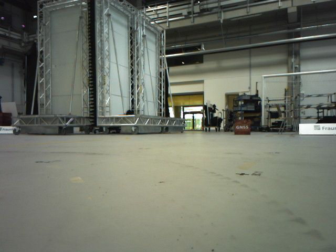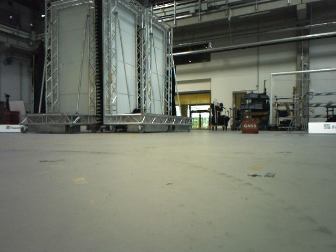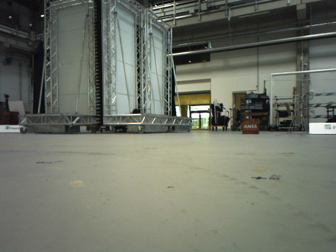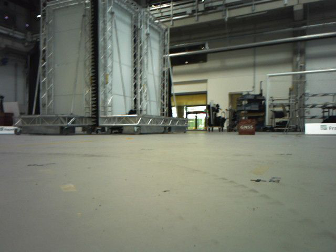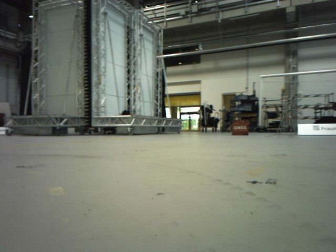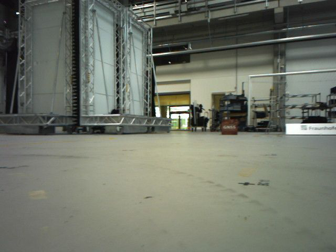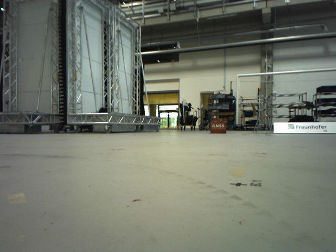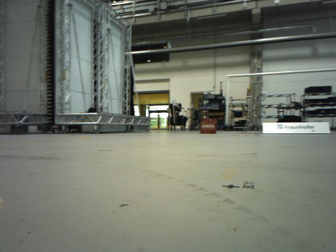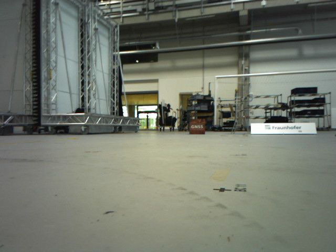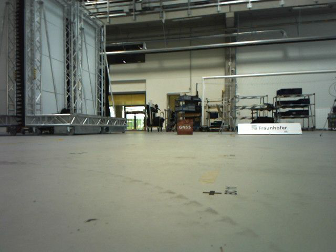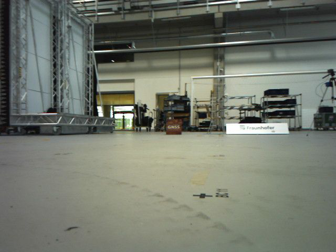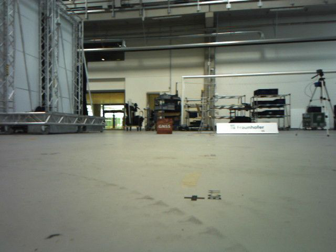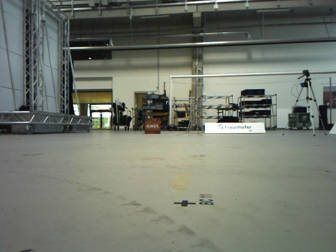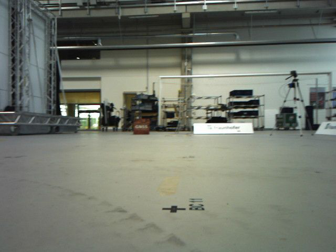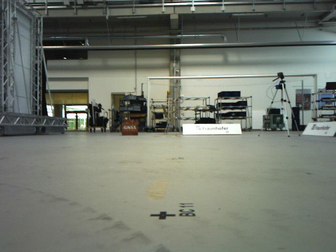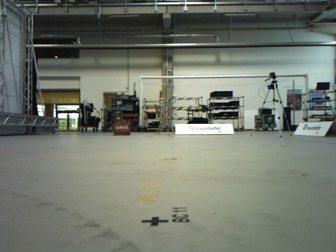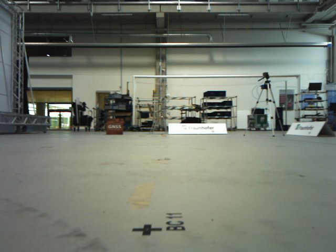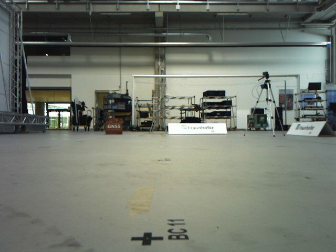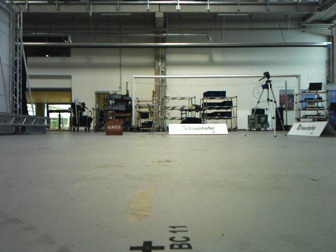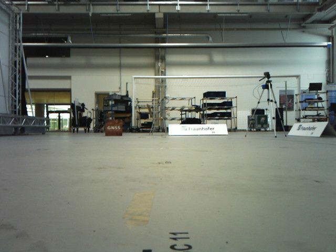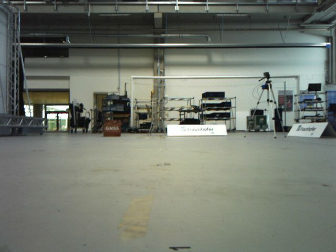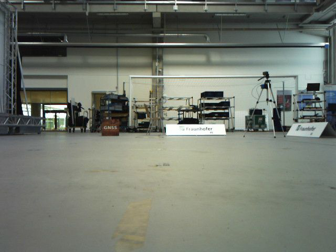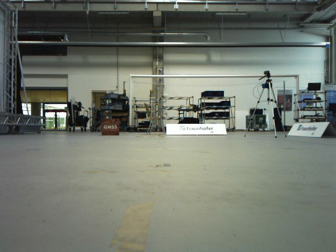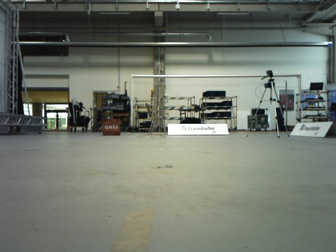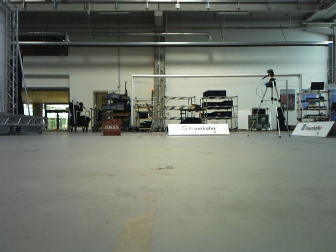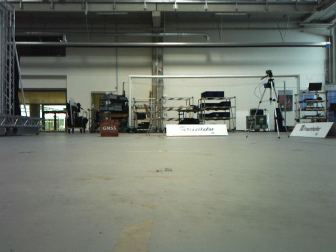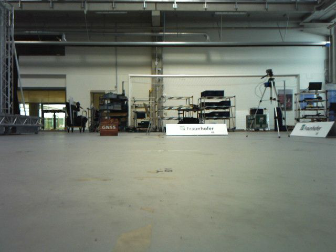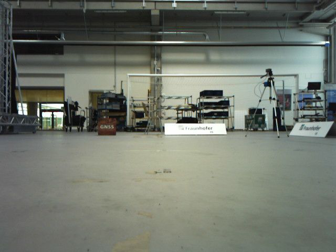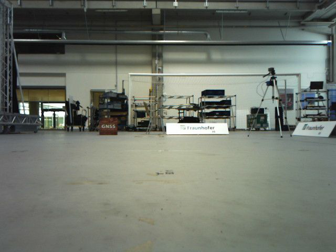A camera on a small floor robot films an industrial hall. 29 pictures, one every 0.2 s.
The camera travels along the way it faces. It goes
forward.
0.0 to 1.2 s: The camera travels forward, about 0.2 m, so what stands in front looms larger.
1.2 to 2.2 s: The camera swings to its right by about 10 degrees, and the scene slides to the left. It travels forward, about 0.2 m, so what stands in front looms larger.
2.2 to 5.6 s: The camera travels forward, about 0.6 m, so what stands in front looms larger.
The film runs forward here.
